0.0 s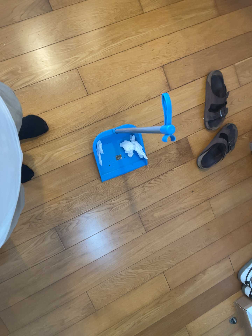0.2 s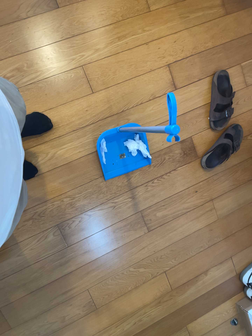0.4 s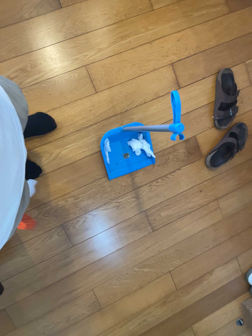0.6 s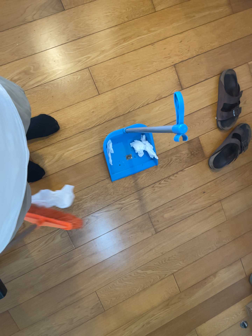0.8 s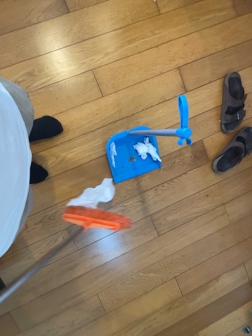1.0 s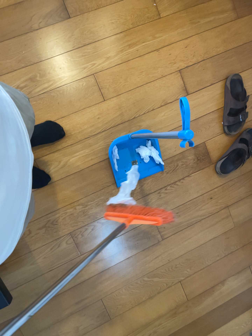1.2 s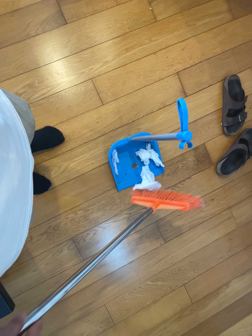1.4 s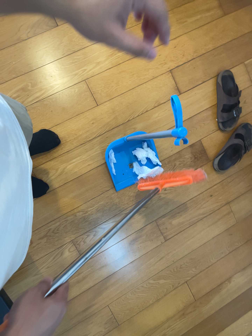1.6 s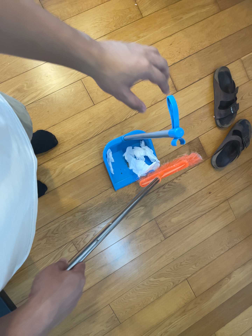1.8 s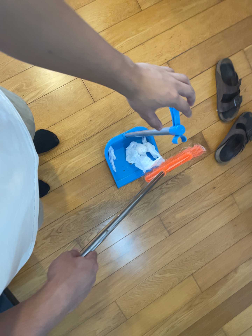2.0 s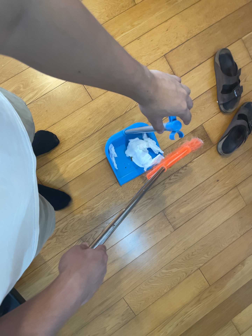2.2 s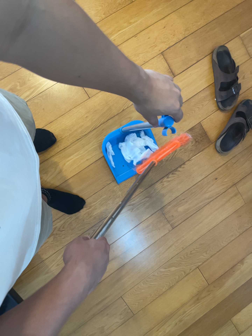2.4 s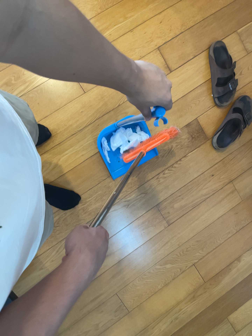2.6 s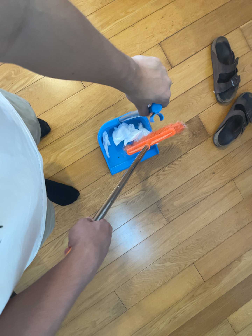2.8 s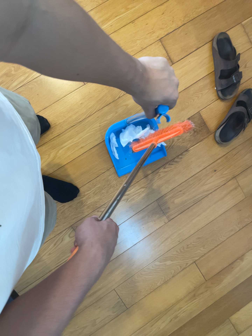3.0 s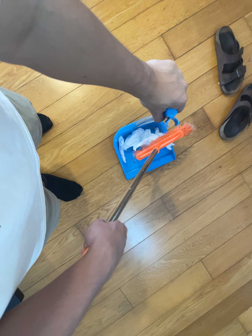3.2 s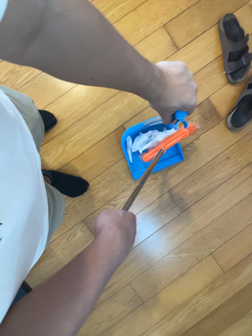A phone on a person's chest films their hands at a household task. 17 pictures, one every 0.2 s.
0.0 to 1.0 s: The camera shifts only a little, or ends up much as it began.
1.0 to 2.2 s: The camera travels to its right, about 6 cm, so close, fixed things drift to the left. It rolls about its line of sight by about 10 degrees, and the scene rotates counterclockwise.
2.2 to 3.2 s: The camera travels toward the bottom of its view, to its right and forward, about 14 cm, so close, fixed things drift upward.
The film runs backward here.
